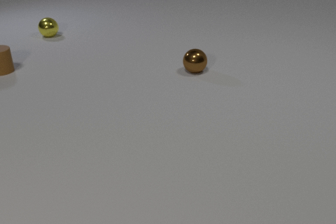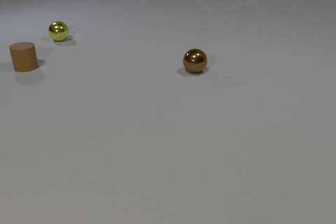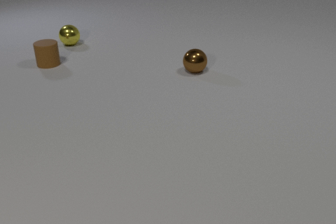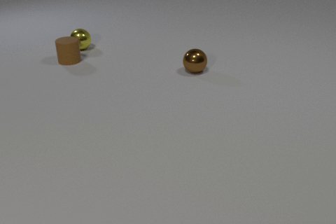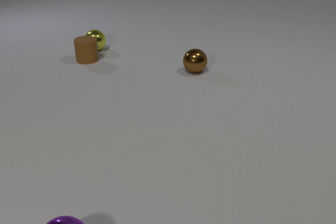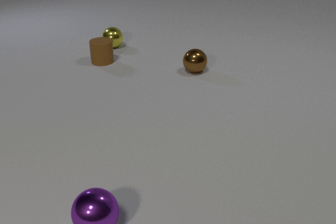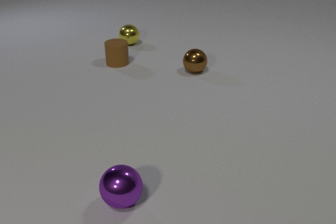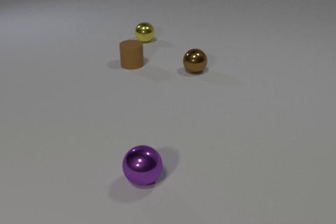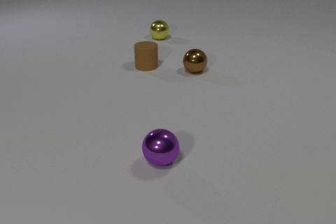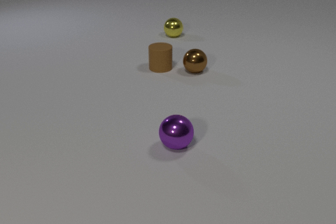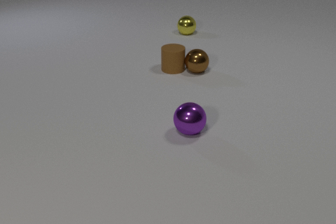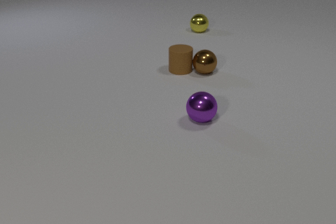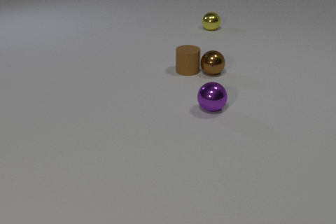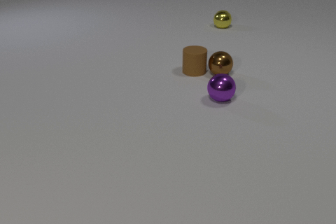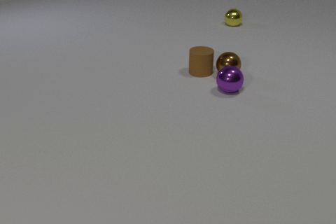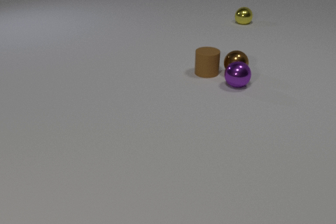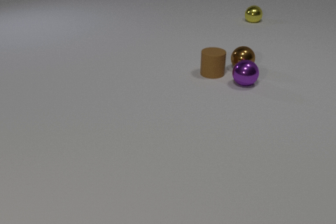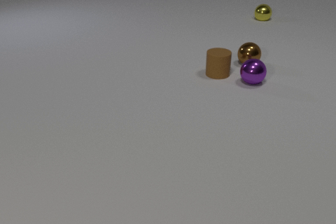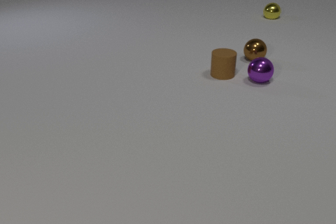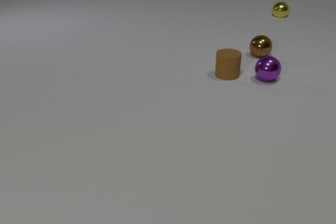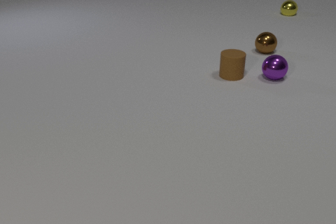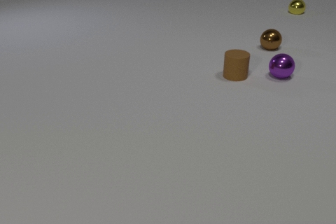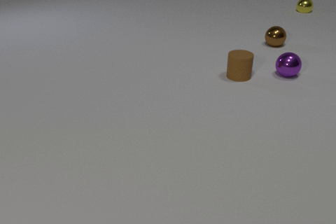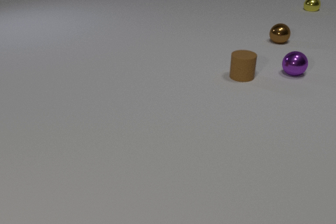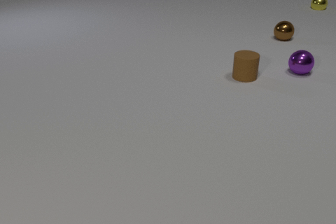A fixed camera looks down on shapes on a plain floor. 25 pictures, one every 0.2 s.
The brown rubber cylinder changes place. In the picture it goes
to the right.
The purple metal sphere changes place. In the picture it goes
away from the camera.
0.0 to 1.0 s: The brown rubber cylinder slides to the right. The yellow metal sphere rolls to the right and toward the camera. The purple metal sphere comes in at the bottom edge, rolls away from the camera and to the right. The brown rubber cylinder and the yellow metal sphere collide.
1.0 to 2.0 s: The brown rubber cylinder slides to the right. The yellow metal sphere rolls to the right and away from the camera. The purple metal sphere rolls away from the camera and to the right. The brown rubber cylinder and the brown metal sphere collide.
2.0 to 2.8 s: The brown rubber cylinder slides to the right. The yellow metal sphere rolls to the right and away from the camera. The brown metal sphere rolls to the right. The purple metal sphere rolls away from the camera and to the right.
2.8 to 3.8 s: The brown rubber cylinder slides to the right. The yellow metal sphere rolls to the right and away from the camera. The brown metal sphere rolls away from the camera and to the right. The purple metal sphere rolls to the right and away from the camera. The brown metal sphere and the purple metal sphere collide.
3.8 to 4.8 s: The brown rubber cylinder slides to the right. The yellow metal sphere rolls away from the camera and to the right. The brown metal sphere rolls away from the camera. The purple metal sphere rolls to the right and away from the camera.
Are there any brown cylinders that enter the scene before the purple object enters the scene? yes.
How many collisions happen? 3.
Are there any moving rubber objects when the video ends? yes.
